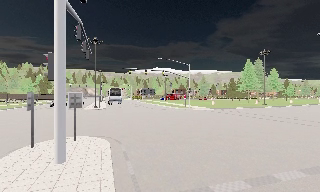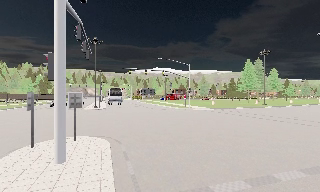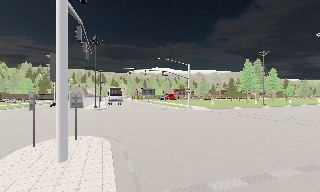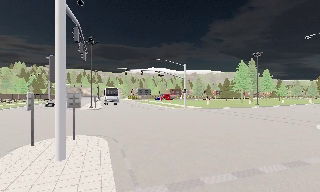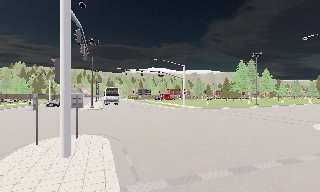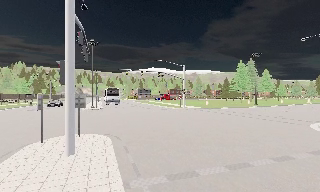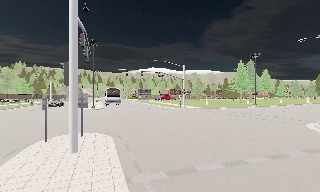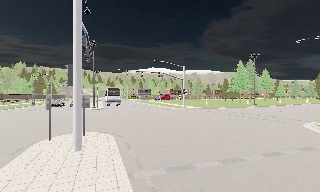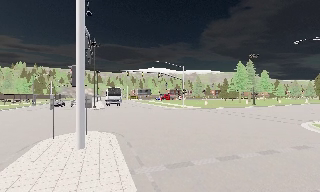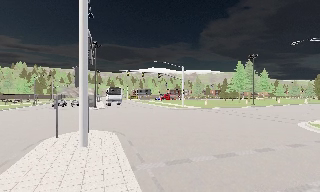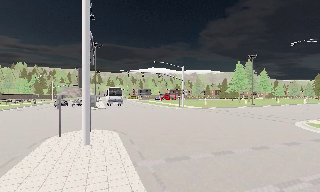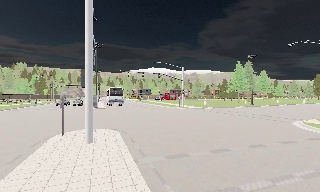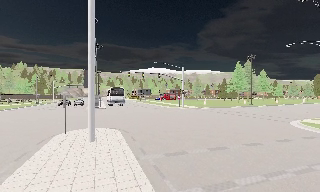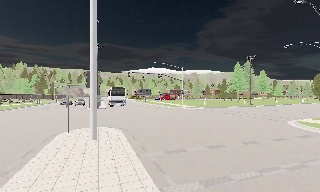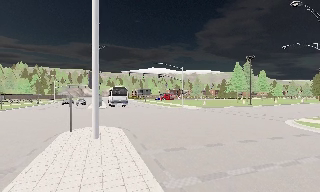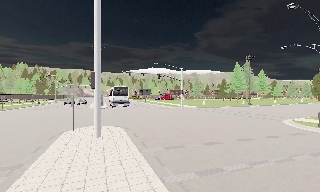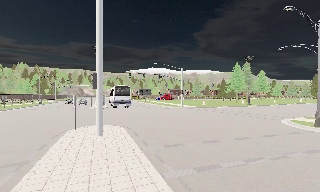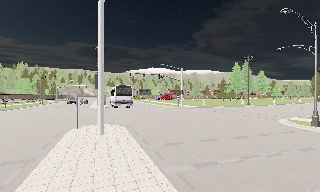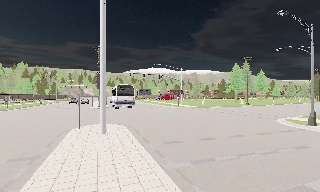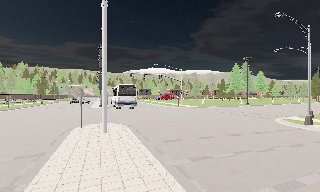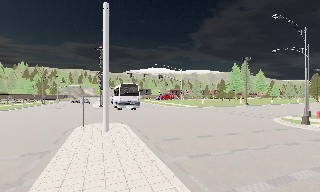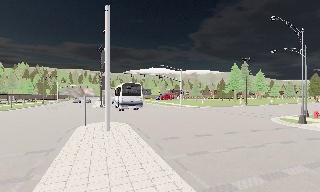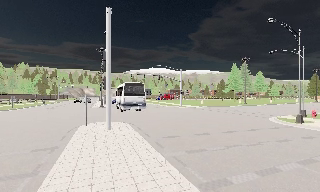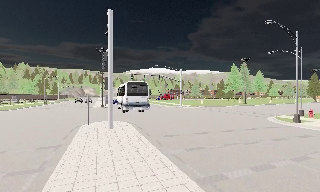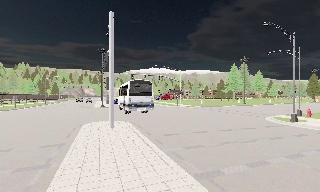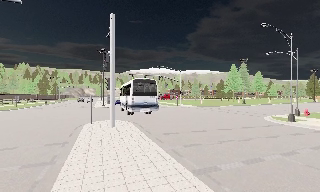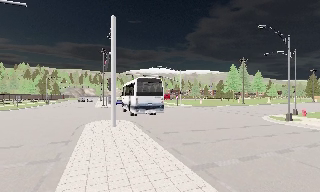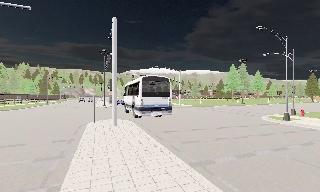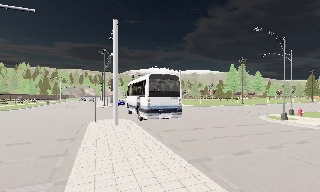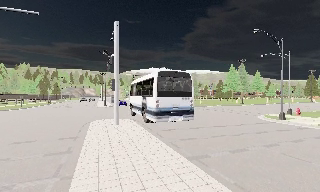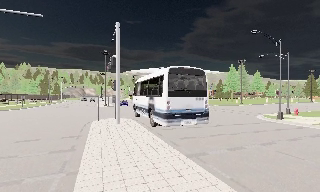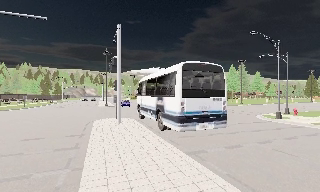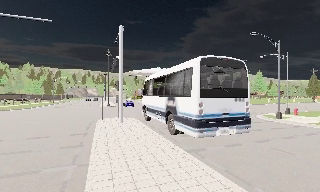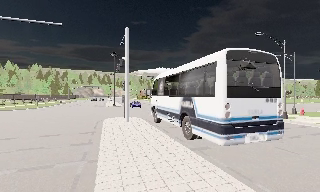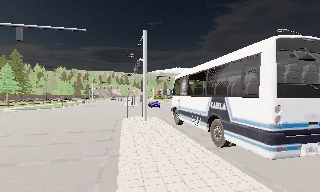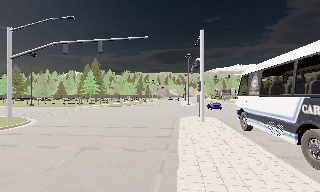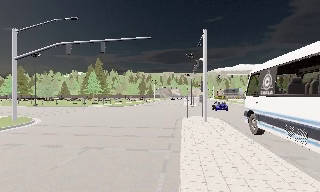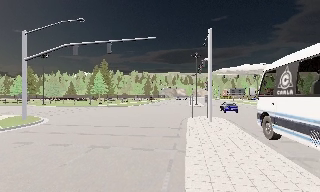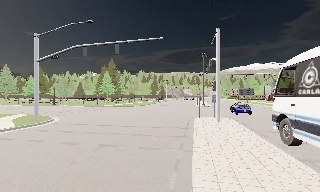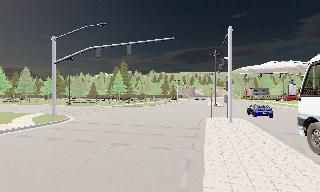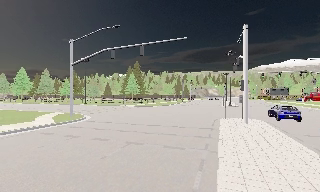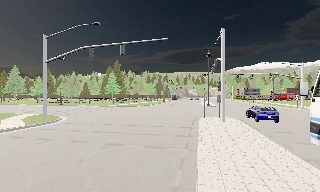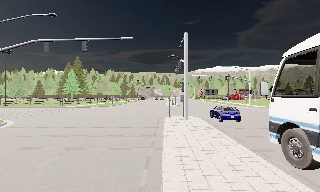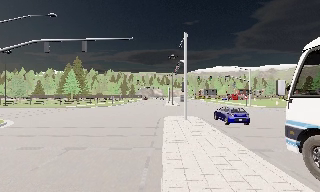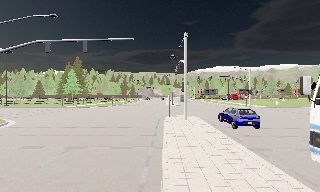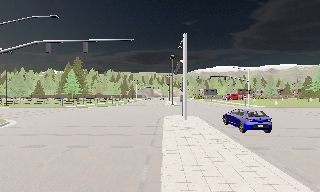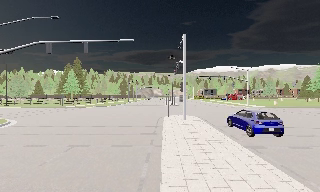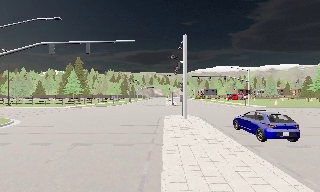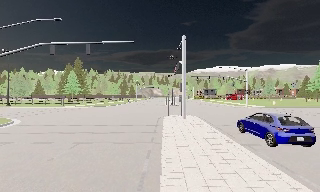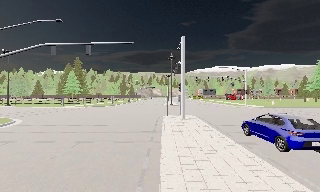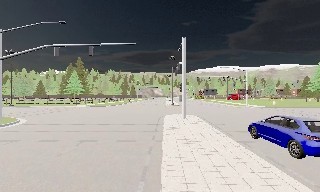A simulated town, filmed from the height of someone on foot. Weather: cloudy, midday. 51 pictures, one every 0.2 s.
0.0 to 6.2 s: The camera travels backward, about 8 m, so what stands in front gets smaller.
6.2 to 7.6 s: The scene slides to the right, as the camera pans about 35 degrees to its left. It travels backward, about 1 m. It loses speed.
7.6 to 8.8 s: The camera pans to its right, which is clockwise from overhead, by about 10 degrees.
8.8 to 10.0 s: The camera travels backward, about 1 m, so what stands in front gets smaller.
The film runs backward here.
